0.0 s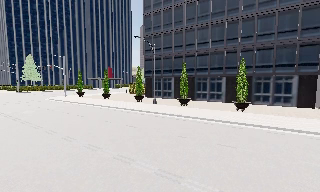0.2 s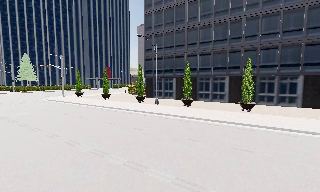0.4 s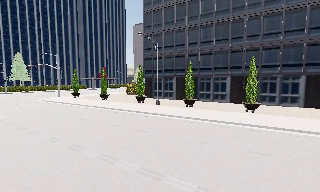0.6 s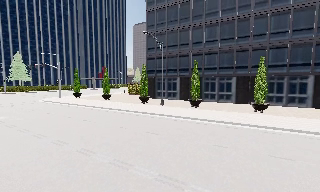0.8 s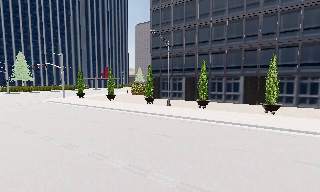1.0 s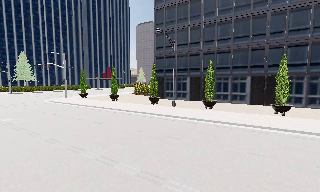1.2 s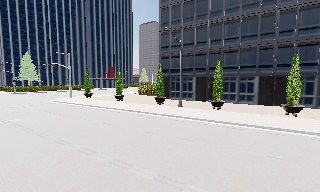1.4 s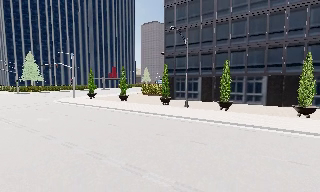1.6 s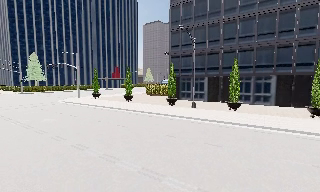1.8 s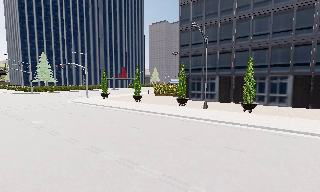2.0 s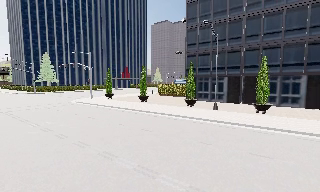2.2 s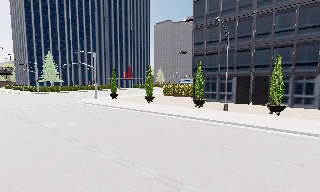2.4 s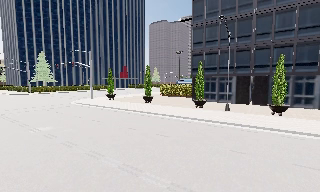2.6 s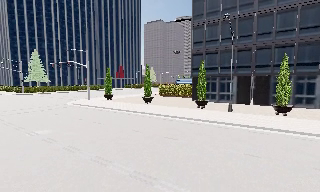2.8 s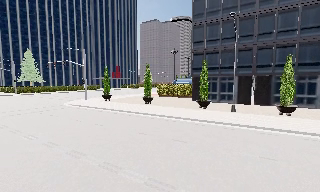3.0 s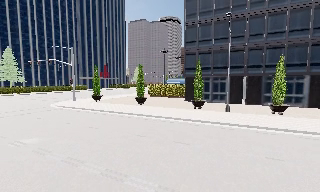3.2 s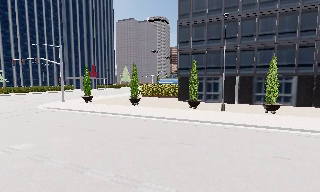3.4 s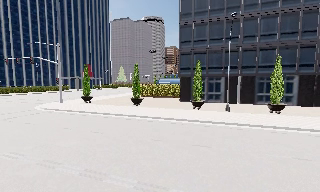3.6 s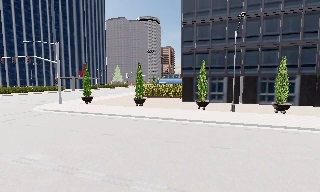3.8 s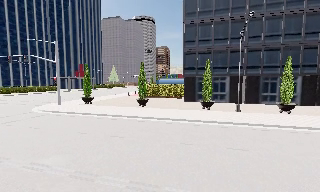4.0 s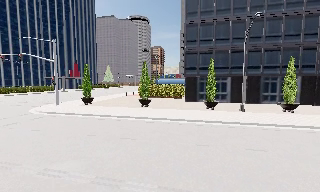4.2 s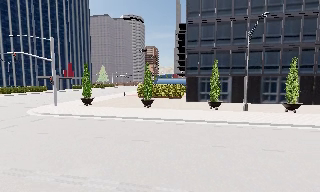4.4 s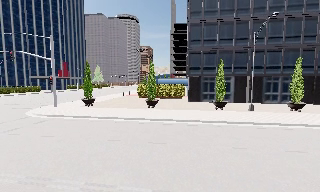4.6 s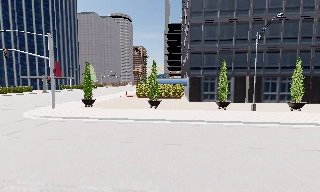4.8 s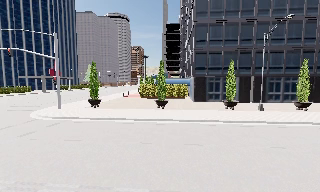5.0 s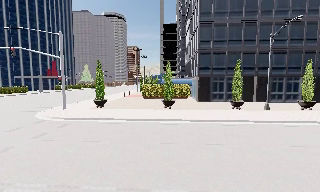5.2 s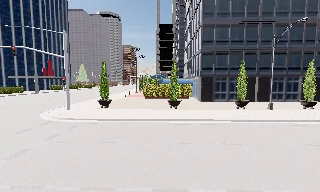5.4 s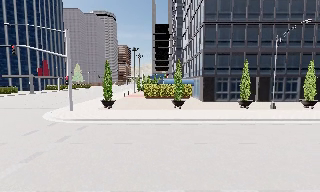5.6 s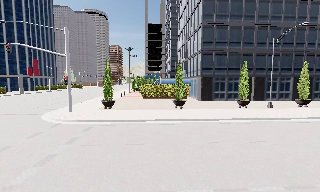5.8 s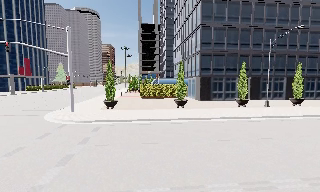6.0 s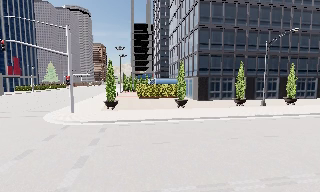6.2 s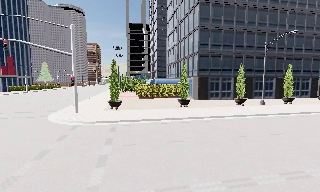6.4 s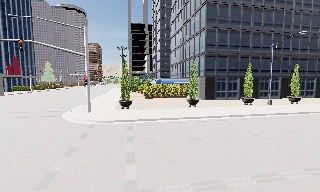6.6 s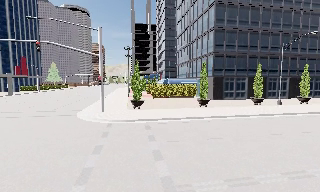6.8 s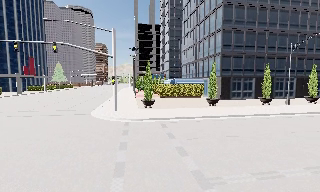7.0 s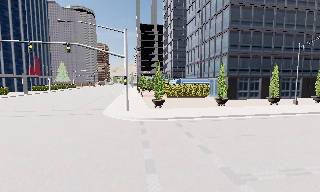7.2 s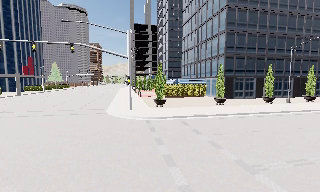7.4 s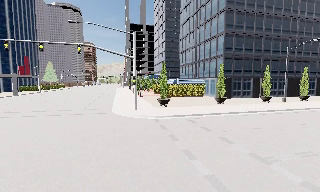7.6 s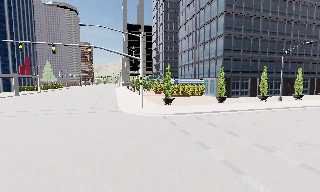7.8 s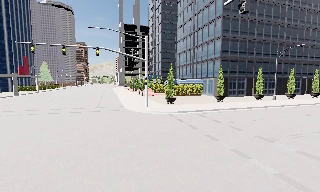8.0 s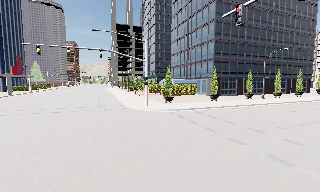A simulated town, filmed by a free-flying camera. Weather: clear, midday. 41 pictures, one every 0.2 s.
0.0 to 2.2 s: The camera travels to its left and forward, about 8 m, so close, fixed things drift to the right.
2.2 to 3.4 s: The camera pans to its right, which is clockwise from overhead, by about 15 degrees. It travels to its left and forward, about 5 m.
3.4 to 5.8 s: The camera pans to its right, which is clockwise from overhead, by about 25 degrees. It travels to its left, about 13 m, so close, fixed things drift to the right.
5.8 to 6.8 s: The camera travels to its left, about 5 m, so close, fixed things drift to the right.
6.8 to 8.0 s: The camera pans to its right, which is clockwise from overhead, by about 10 degrees. It travels to its left and backward, about 7 m, so close, fixed things drift to the right.
The film runs backward here.
